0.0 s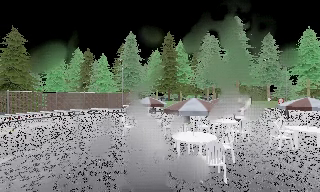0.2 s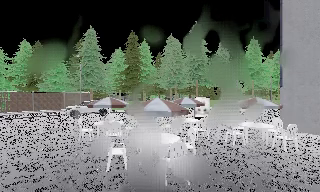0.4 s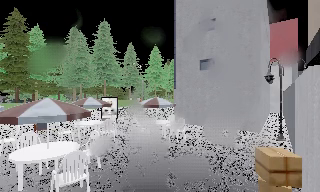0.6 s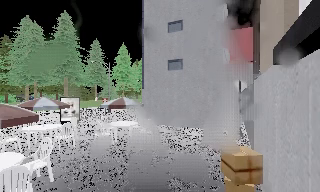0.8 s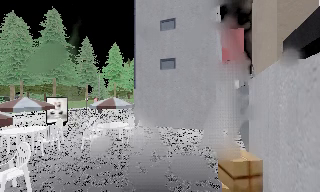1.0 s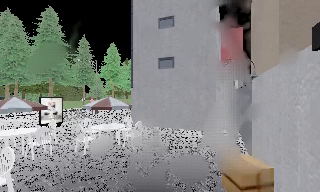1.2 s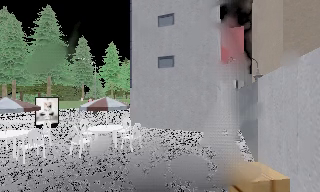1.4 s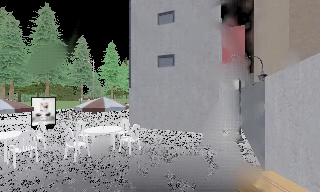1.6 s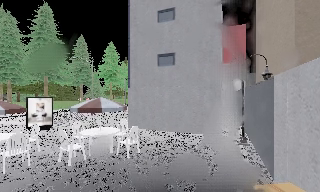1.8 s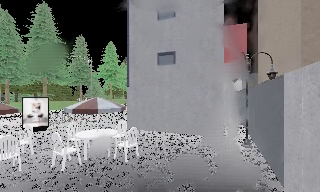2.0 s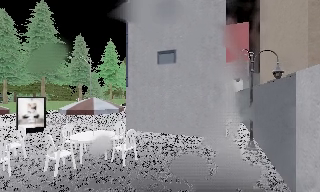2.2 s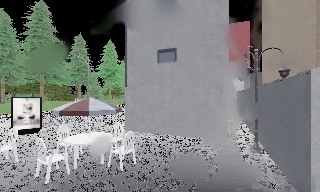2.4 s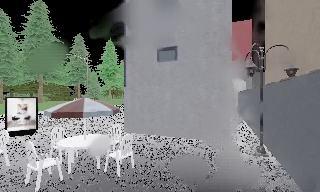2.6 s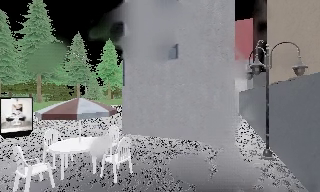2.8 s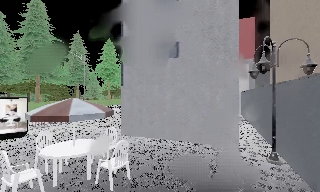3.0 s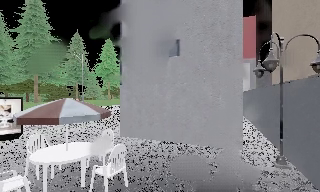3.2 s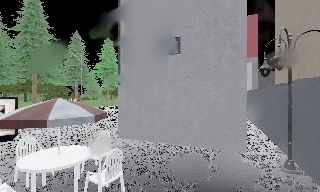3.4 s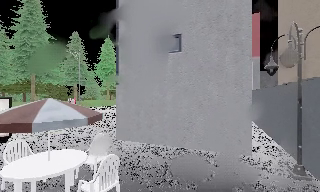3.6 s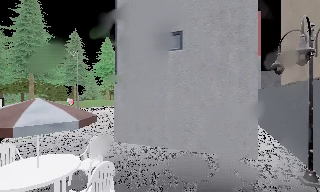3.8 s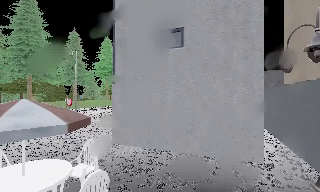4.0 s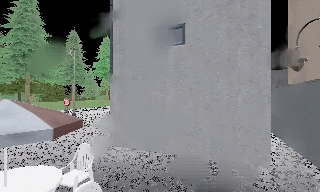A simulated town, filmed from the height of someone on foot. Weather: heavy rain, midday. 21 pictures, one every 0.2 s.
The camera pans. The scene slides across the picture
to the left.
The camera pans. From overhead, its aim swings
clockwise.
0.0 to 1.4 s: The camera pans to its right, which is clockwise from overhead, by about 60 degrees. It travels forward, about 2.5 m.
1.4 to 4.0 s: The camera travels forward, about 5 m, so what stands in front looms larger.
The film runs forward here.
